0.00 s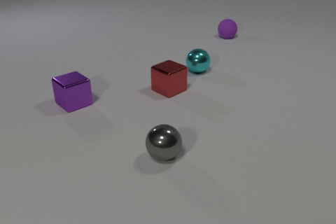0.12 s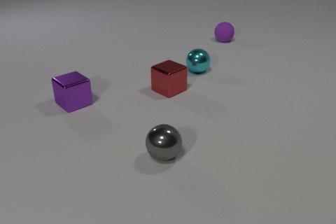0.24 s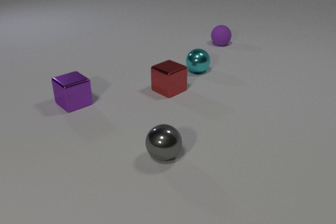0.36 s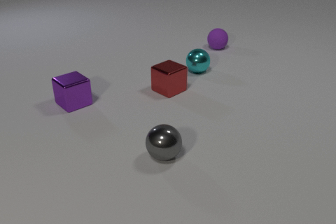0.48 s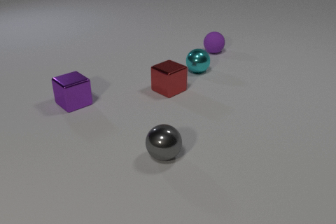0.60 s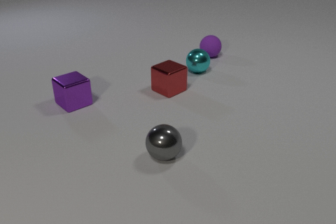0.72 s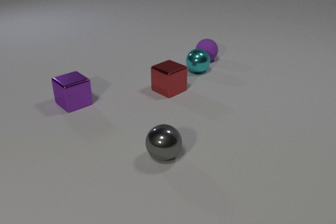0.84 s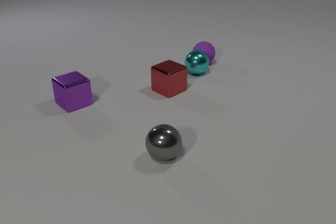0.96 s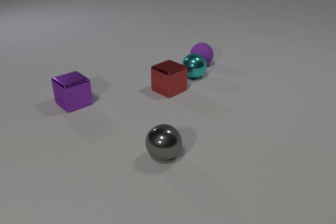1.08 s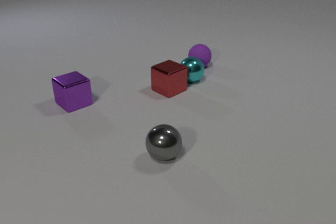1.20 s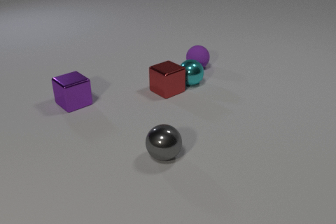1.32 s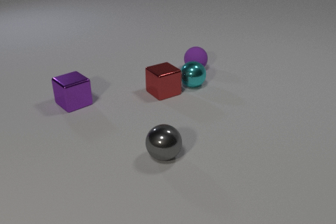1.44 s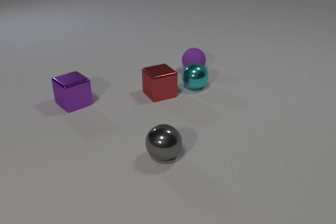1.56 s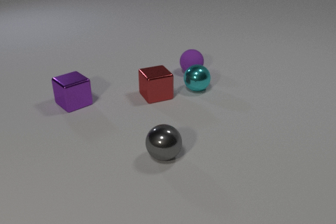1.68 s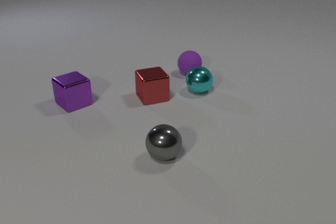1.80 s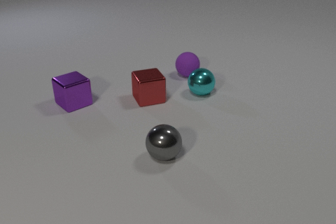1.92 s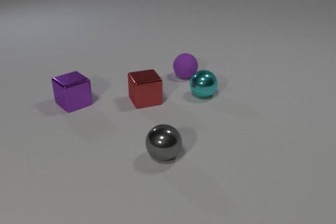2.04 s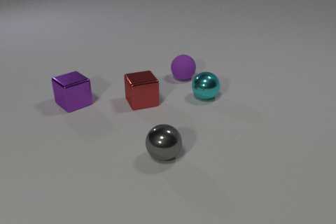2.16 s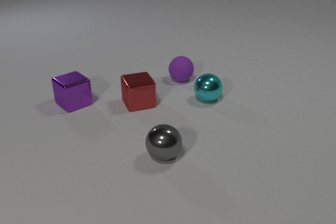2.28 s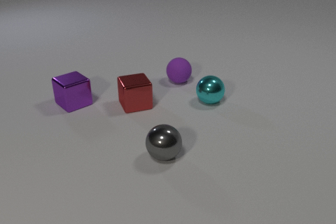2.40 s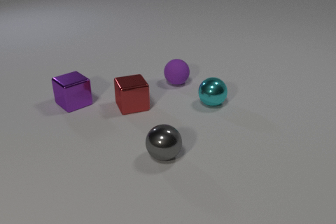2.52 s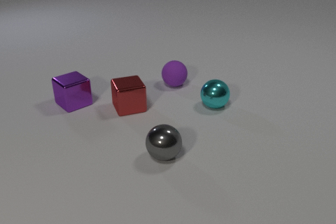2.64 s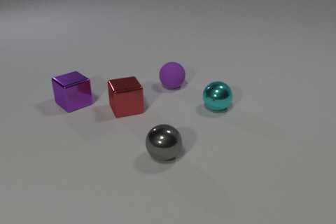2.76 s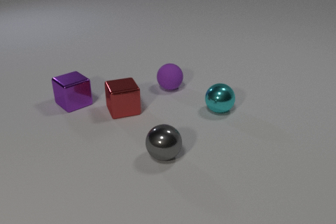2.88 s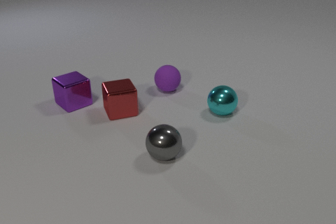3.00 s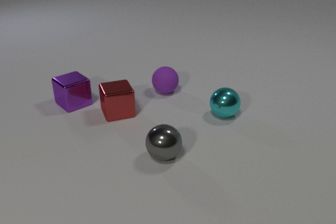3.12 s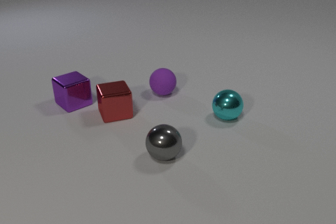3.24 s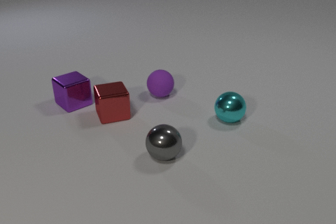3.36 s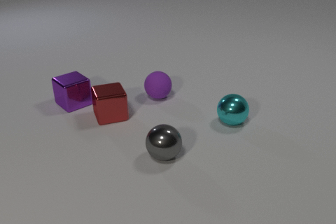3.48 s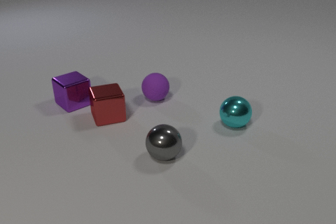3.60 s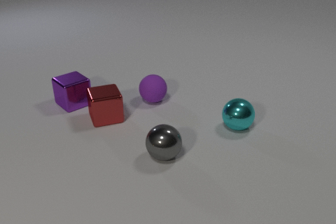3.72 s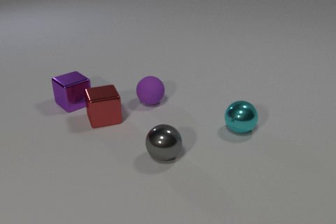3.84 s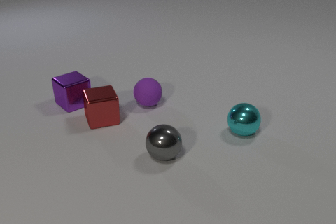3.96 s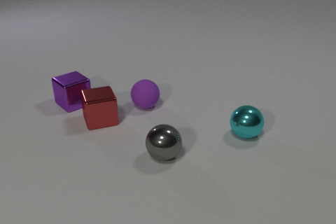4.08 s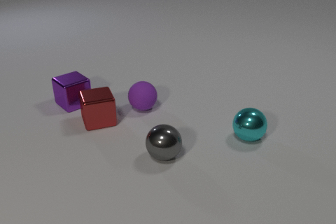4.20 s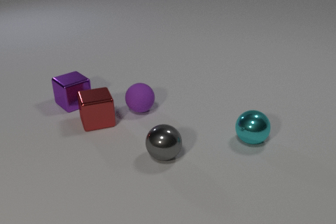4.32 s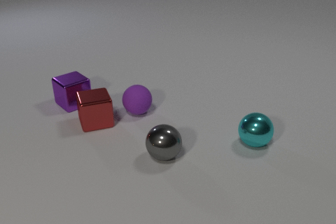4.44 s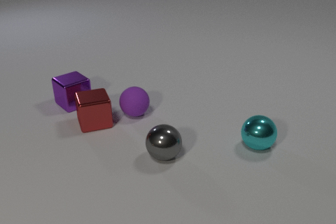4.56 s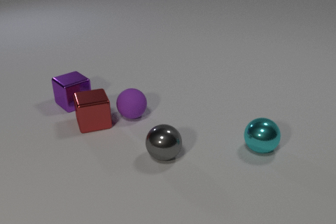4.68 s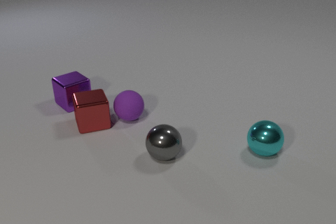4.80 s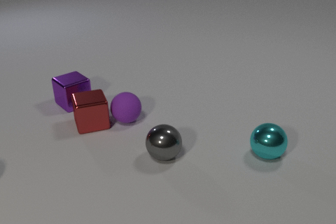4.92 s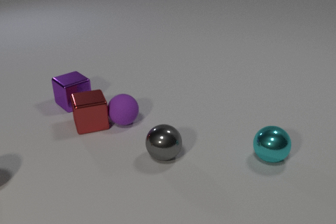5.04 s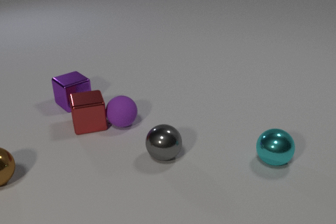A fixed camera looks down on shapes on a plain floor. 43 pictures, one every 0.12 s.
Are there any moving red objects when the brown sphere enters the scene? yes.
How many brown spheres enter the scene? 1.
What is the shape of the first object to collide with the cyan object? sphere.
0.00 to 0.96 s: The purple rubber sphere rolls toward the camera. The cyan metal sphere rolls toward the camera. The purple rubber sphere and the cyan metal sphere collide.
0.96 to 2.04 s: The purple rubber sphere rolls toward the camera and to the left. The cyan metal sphere rolls toward the camera. The red metal cube slides to the left and toward the camera, spins clockwise seen from above by about 30 degrees, its near face sliding to the left. The cyan metal sphere and the red metal cube collide.
2.04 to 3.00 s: The purple rubber sphere rolls toward the camera and to the left. The cyan metal sphere rolls toward the camera and to the right. The red metal cube slides to the left and toward the camera.
3.00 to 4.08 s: The purple rubber sphere rolls toward the camera and to the left. The cyan metal sphere rolls toward the camera and to the right. The red metal cube slides to the left and toward the camera.
4.08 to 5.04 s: The purple rubber sphere rolls toward the camera and to the left. The cyan metal sphere rolls toward the camera and to the right. The red metal cube slides to the left. The brown metal sphere comes in at the left edge, rolls to the right. The purple rubber sphere and the red metal cube collide.
